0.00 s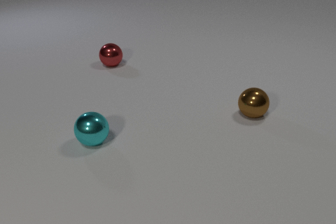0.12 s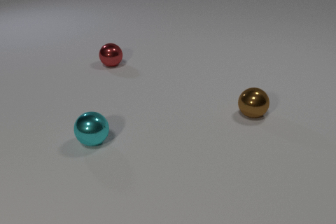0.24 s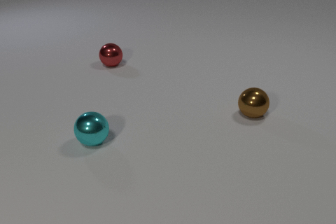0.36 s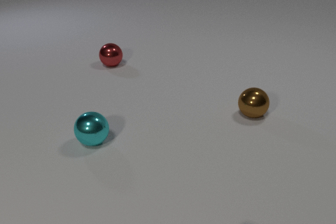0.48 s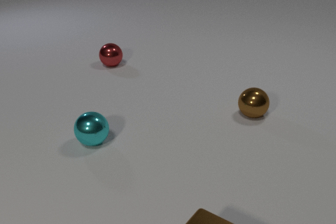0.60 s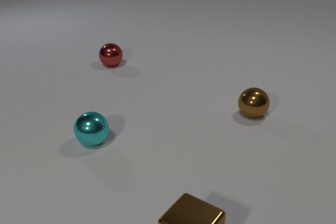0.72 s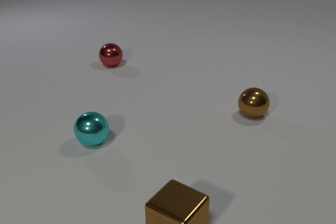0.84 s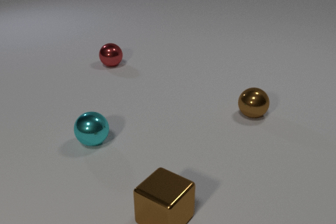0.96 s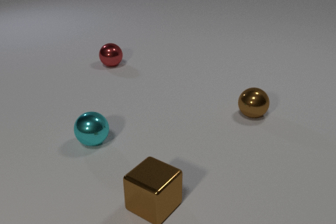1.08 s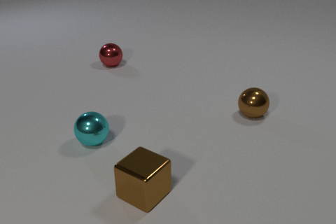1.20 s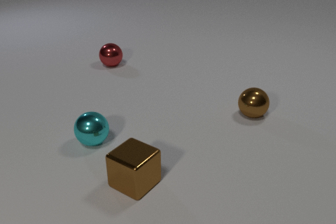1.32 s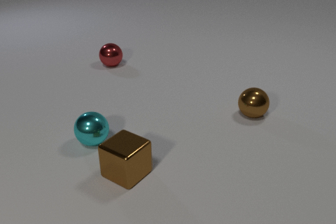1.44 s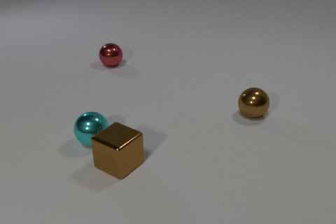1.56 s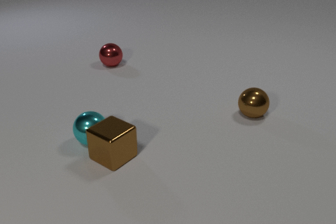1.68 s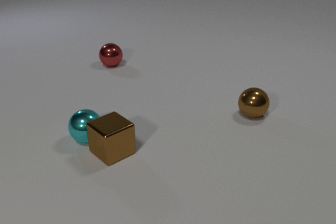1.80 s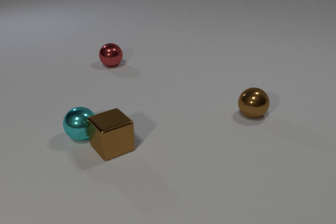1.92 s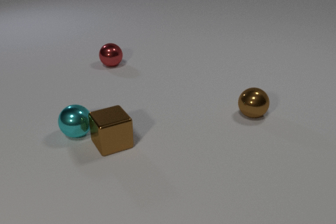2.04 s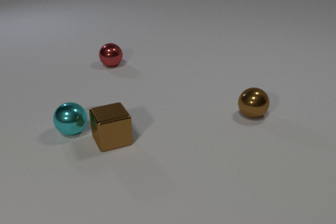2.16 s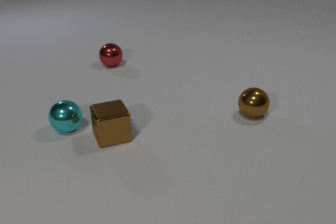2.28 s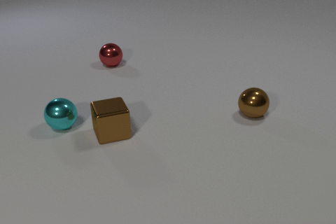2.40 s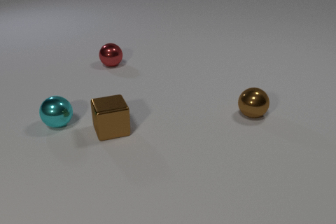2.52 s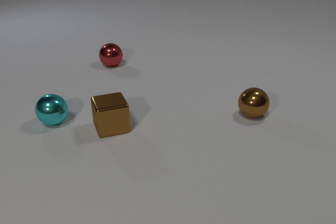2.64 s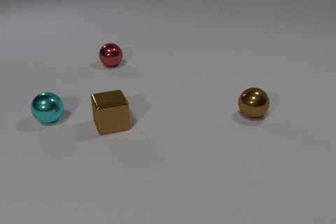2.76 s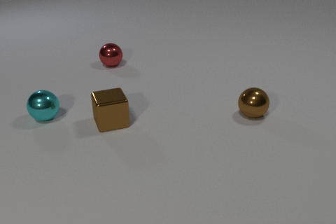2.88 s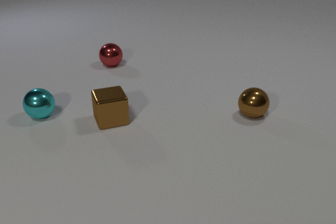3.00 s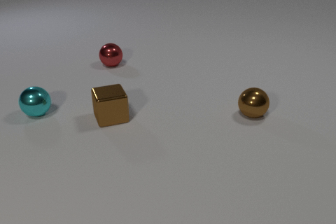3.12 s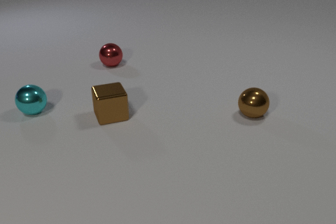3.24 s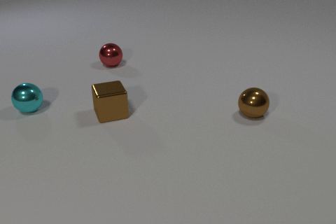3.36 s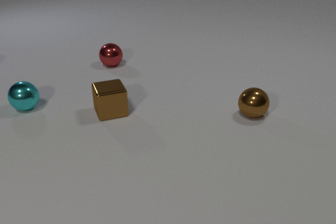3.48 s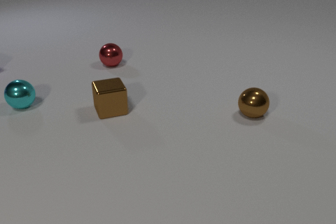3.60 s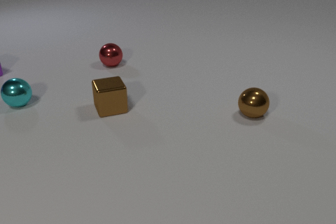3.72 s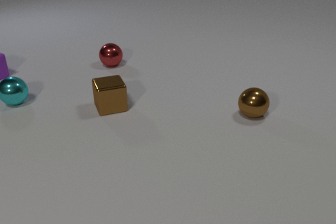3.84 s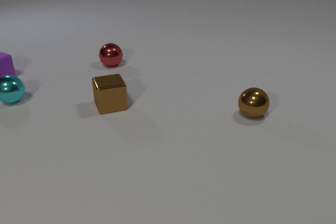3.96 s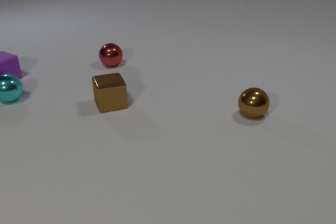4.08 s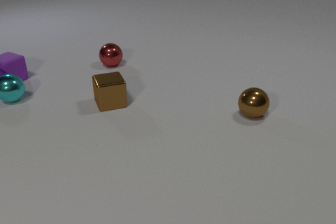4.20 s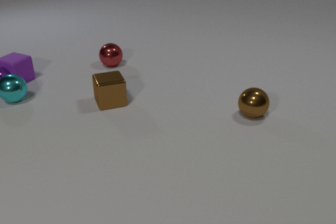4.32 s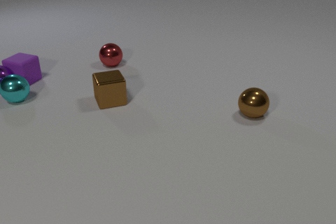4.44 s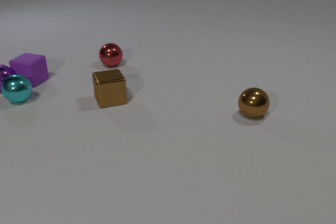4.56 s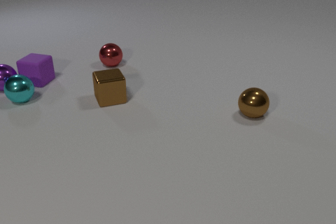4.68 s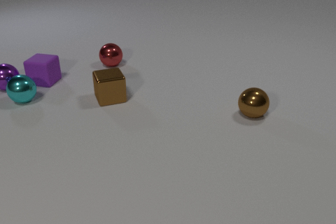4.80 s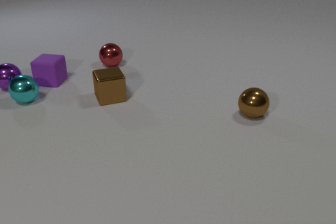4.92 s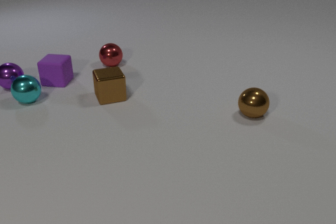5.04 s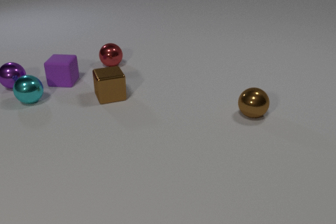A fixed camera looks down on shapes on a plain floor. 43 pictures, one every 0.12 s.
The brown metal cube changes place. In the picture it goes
away from the camera.
The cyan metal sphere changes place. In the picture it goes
away from the camera.
0.00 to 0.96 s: The brown metal cube comes in at the bottom edge, slides away from the camera and to the left.
0.96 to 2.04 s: The brown metal cube slides away from the camera, spins so that its near face slides to the left, clockwise seen from above. The cyan metal sphere rolls away from the camera and to the left. The brown metal cube and the cyan metal sphere collide.
2.04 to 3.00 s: The brown metal cube slides away from the camera. The cyan metal sphere rolls away from the camera and to the left.
3.00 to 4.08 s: The brown metal cube slides away from the camera. The cyan metal sphere rolls away from the camera and to the left. The purple metal sphere comes in at the left edge, rolls to the right. The purple rubber cube comes in at the left edge, slides to the right and toward the camera. The cyan metal sphere and the purple metal sphere collide. The purple metal sphere and the purple rubber cube collide.
4.08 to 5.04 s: The brown metal cube slides away from the camera. The cyan metal sphere rolls to the right and toward the camera. The purple metal sphere rolls to the right. The purple rubber cube slides to the right and toward the camera, spins counterclockwise seen from above by about 30 degrees, its near face sliding to the right.
What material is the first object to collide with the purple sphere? metal.
How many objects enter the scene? 3.
Are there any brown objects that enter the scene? yes.
